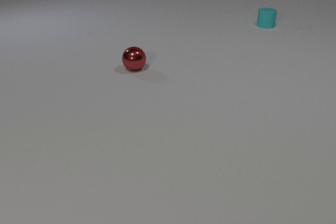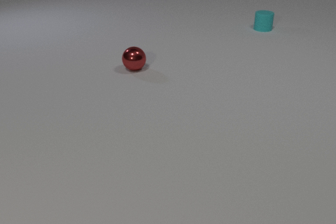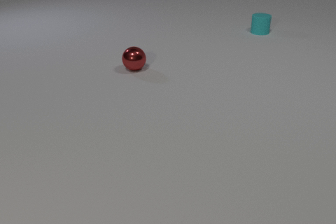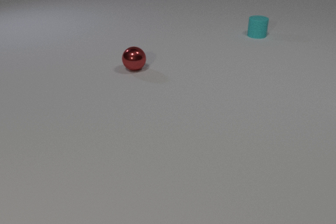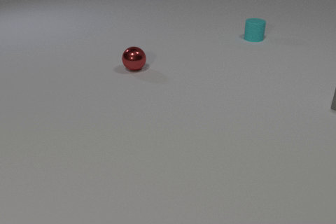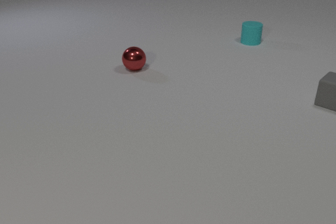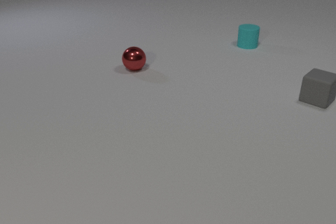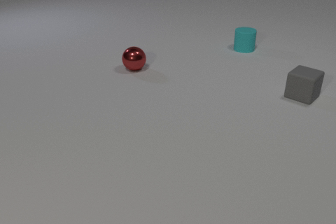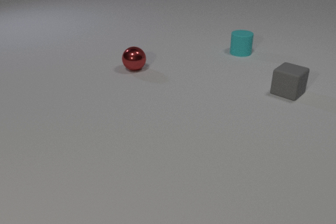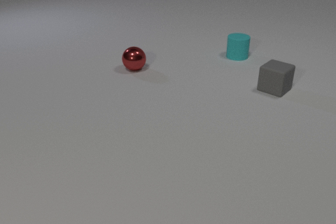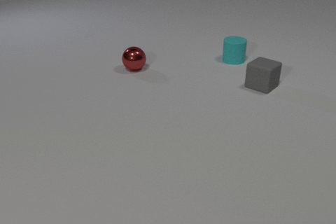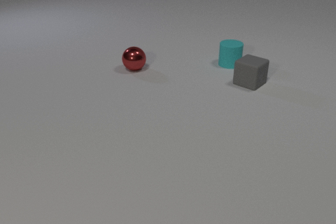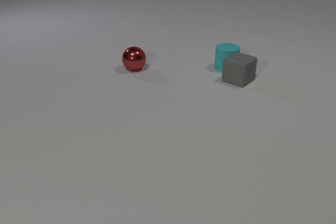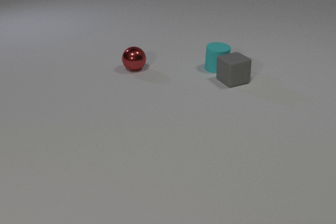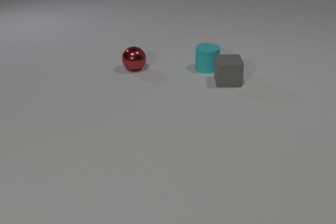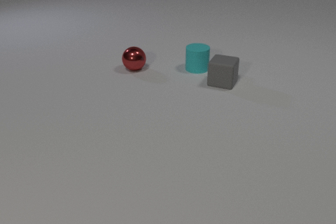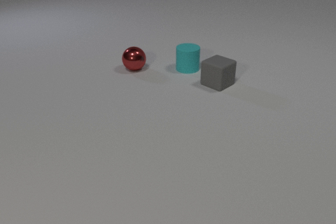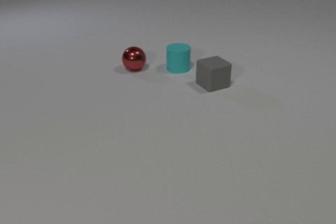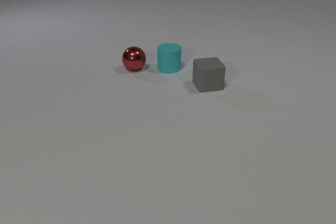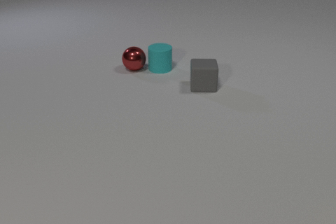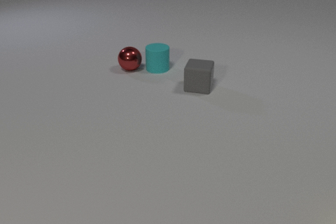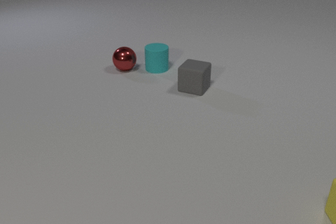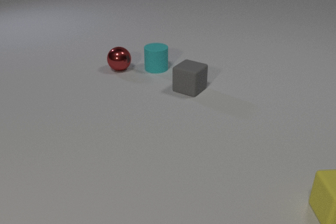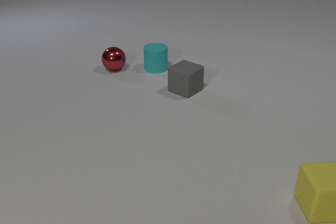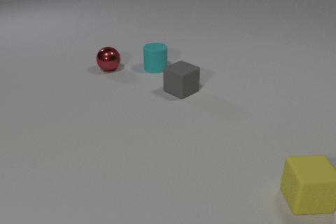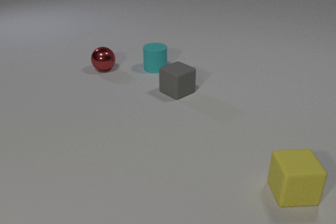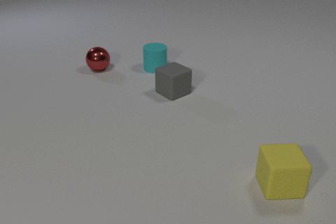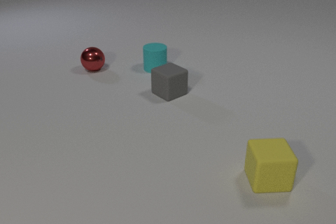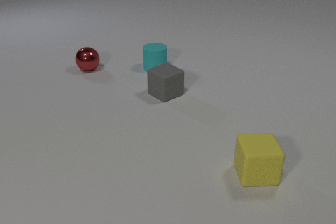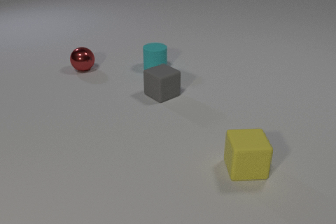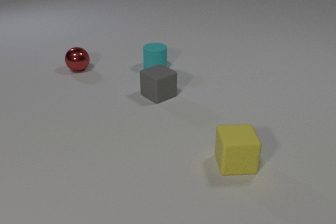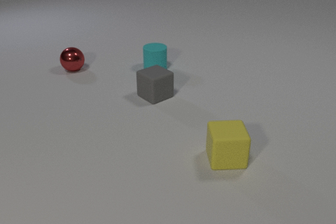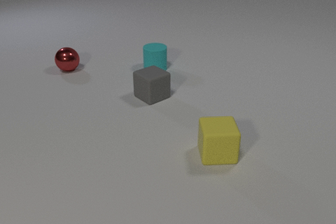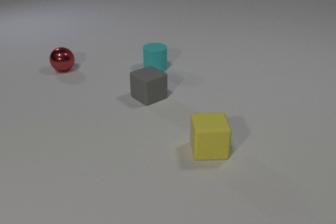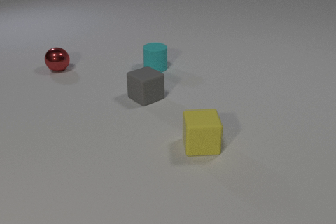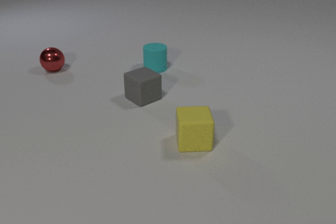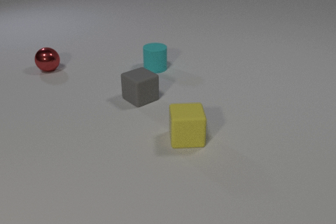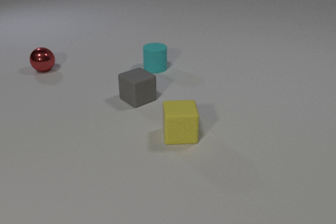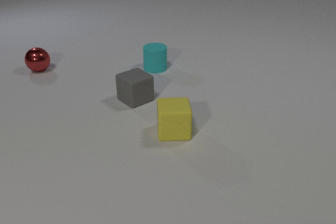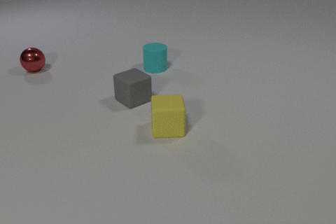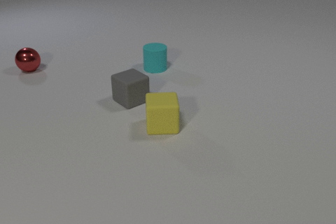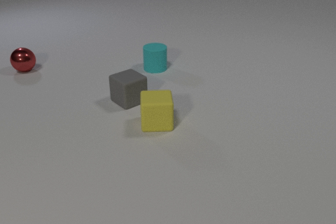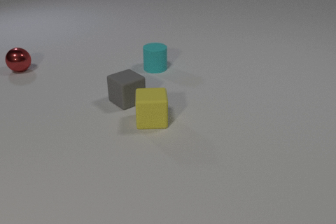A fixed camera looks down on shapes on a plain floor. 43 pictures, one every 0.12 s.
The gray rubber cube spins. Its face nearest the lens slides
to the left.
The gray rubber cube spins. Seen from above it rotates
clockwise.
0.00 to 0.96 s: The gray rubber cube comes in at the right edge, slides to the left. The cyan rubber cylinder slides toward the camera.
0.96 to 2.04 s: The gray rubber cube slides to the left, spins so that its near face slides to the left, clockwise seen from above. The cyan rubber cylinder slides to the left and toward the camera. The gray rubber cube and the cyan rubber cylinder collide.
2.04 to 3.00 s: The gray rubber cube slides to the left and toward the camera, spins so that its near face slides to the left, clockwise seen from above. The cyan rubber cylinder slides to the left. The red metal sphere rolls to the left. The yellow rubber cube comes in at the right edge, slides to the left. The cyan rubber cylinder and the red metal sphere collide.
3.00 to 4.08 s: The gray rubber cube slides to the left and toward the camera. The red metal sphere rolls to the left. The yellow rubber cube slides to the left and away from the camera.
4.08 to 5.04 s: The gray rubber cube slides to the left. The red metal sphere rolls to the left. The yellow rubber cube slides to the left and away from the camera.
How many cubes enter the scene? 2.
What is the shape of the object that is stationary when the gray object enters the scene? sphere.
What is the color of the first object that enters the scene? gray.
